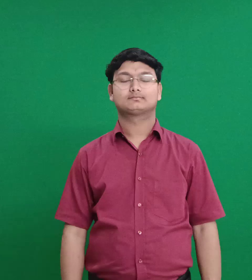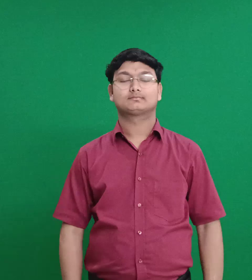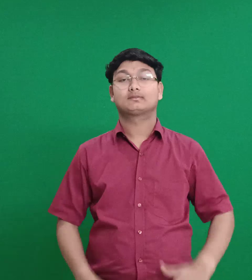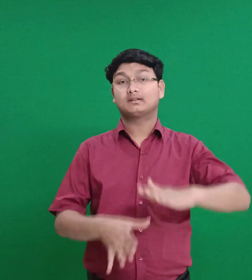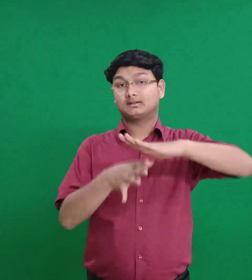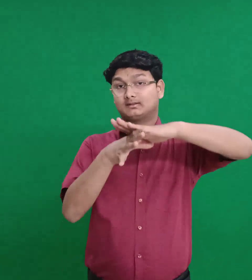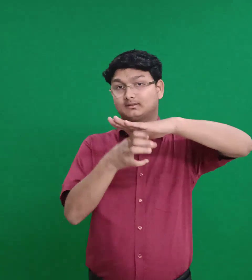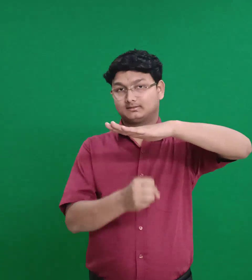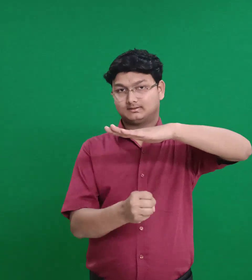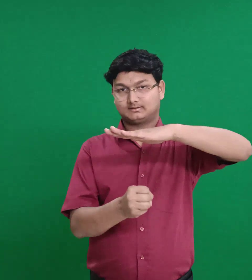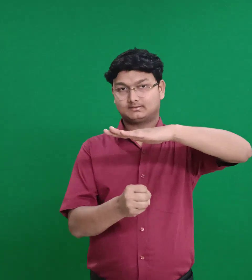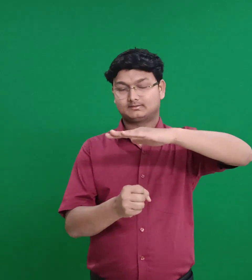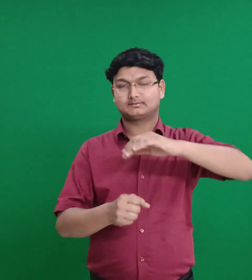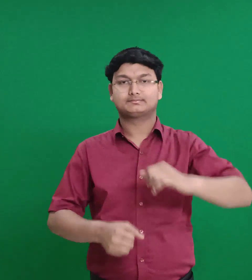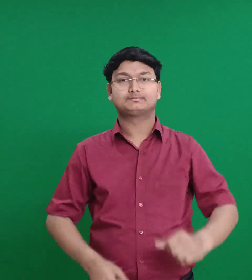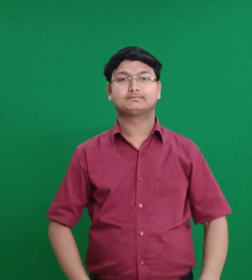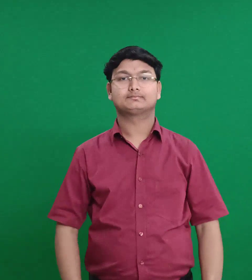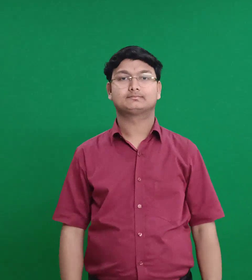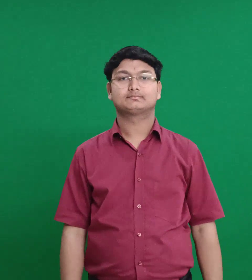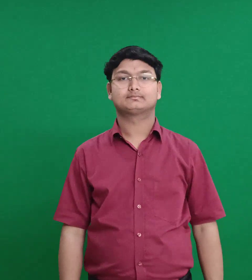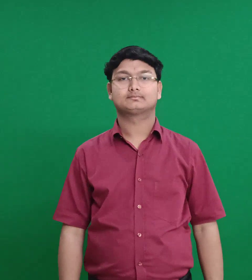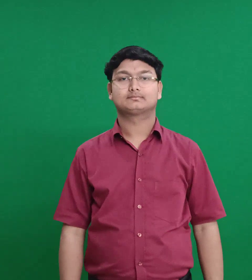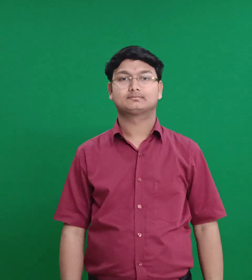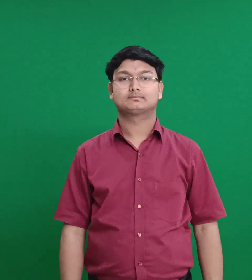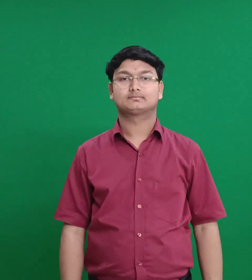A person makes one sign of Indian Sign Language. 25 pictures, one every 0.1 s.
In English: macedonia
